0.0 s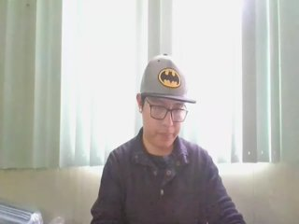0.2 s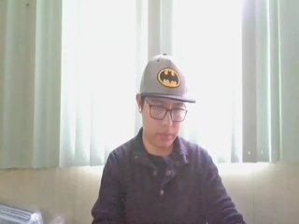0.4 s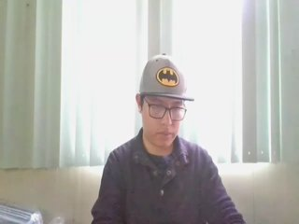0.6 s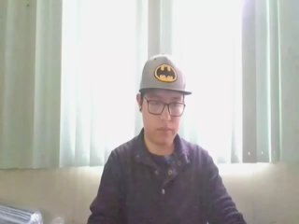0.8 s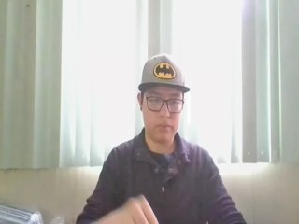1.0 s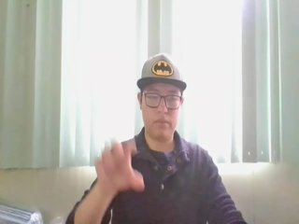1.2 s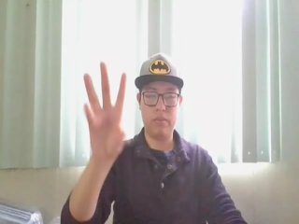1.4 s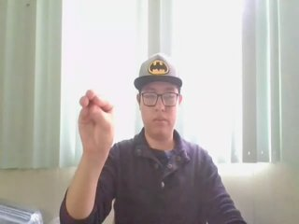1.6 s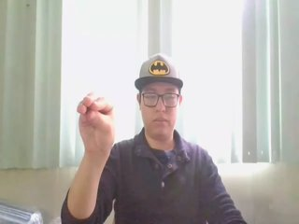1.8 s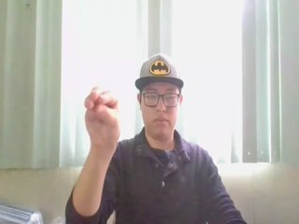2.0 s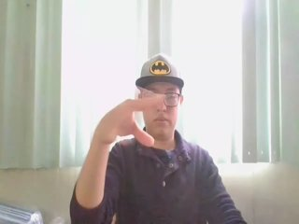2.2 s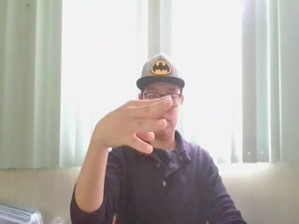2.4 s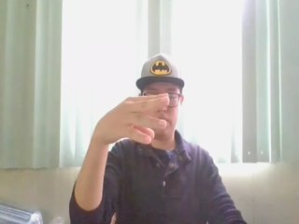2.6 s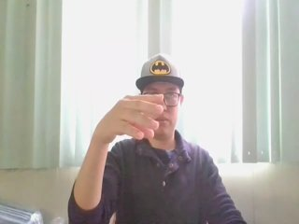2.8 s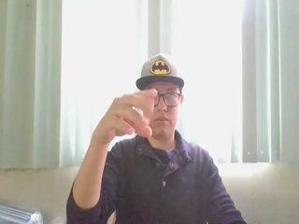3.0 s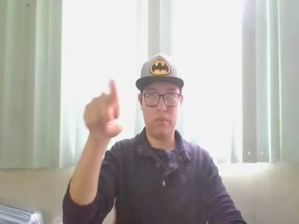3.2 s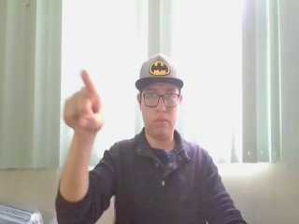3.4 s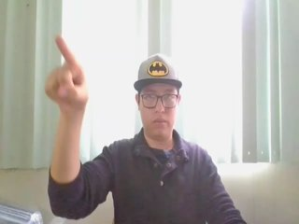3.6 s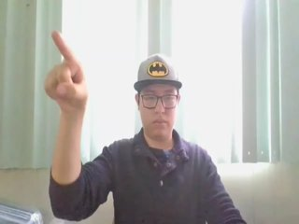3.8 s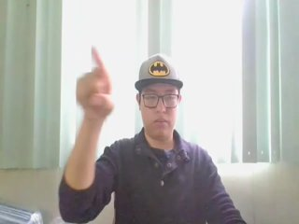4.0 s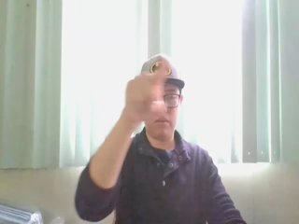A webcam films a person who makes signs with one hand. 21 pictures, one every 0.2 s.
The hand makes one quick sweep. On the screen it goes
to the right.
0.0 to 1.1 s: Non-gesture.
1.2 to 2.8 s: On the screen the hand sweeps to the right. The name of the sign: Throw left.
2.9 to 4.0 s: Pointing with one finger.
